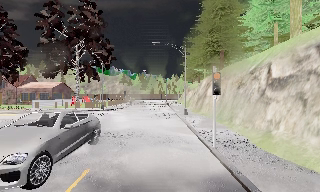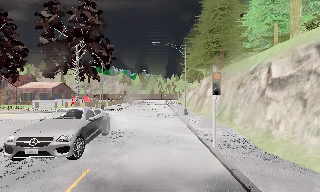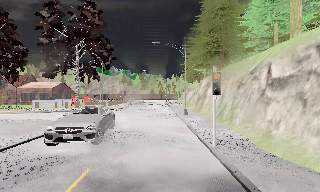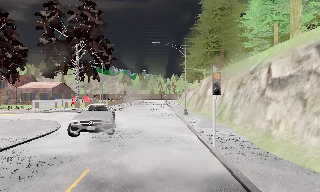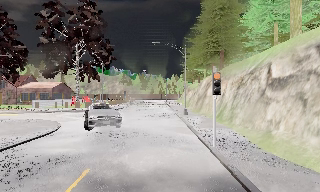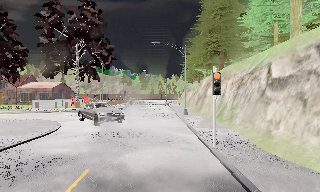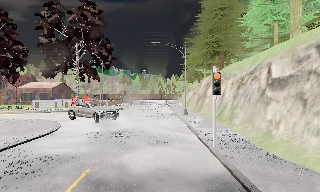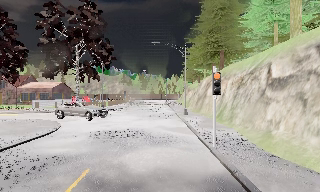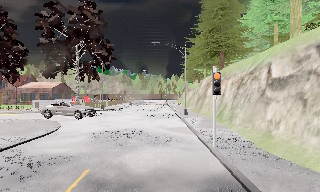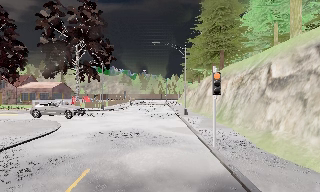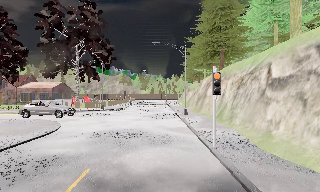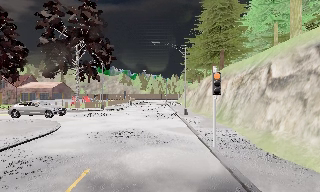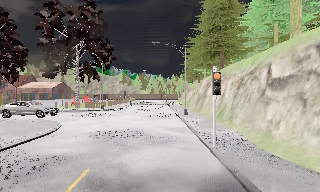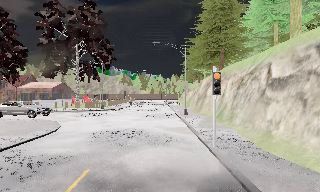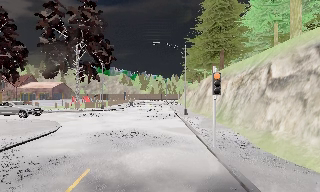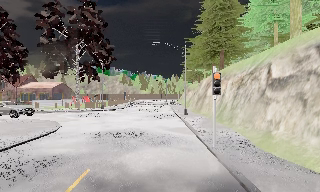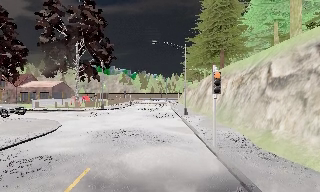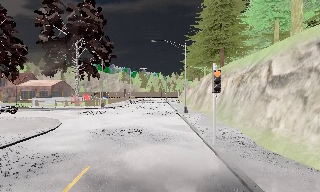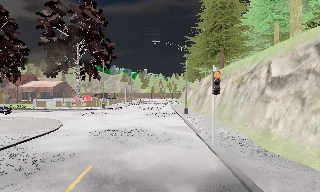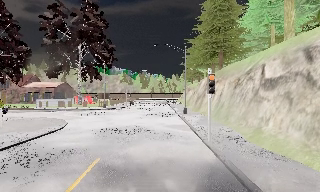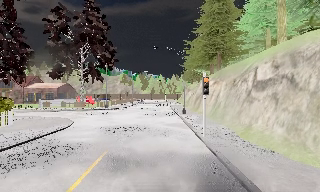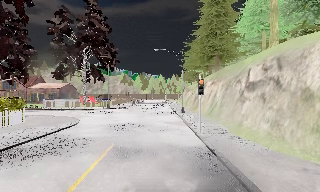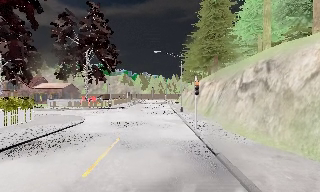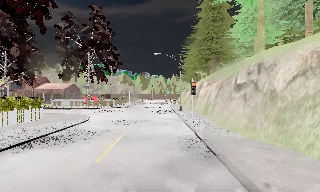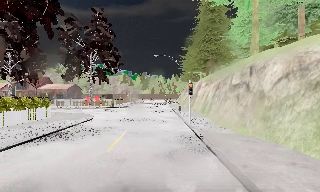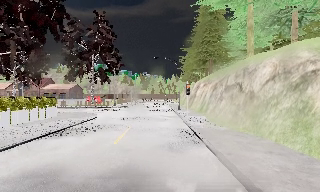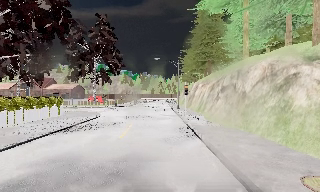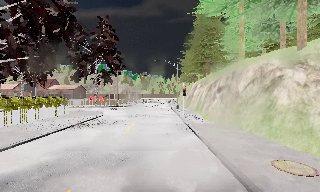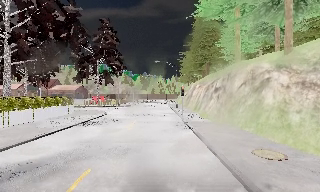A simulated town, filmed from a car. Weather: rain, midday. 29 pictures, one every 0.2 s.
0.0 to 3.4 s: The camera keeps its place and its aim.
3.4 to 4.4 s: The camera travels backward, about 3.5 m, so what stands in front gets smaller. It gains speed.
4.4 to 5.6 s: The camera travels backward, about 6 m, so what stands in front gets smaller.
The film runs backward here.
